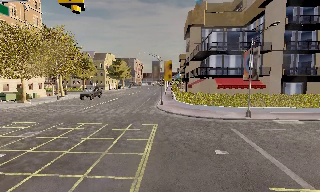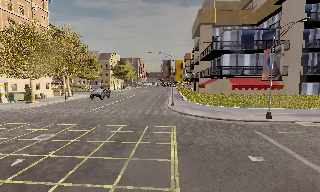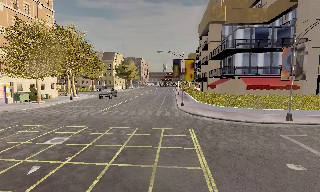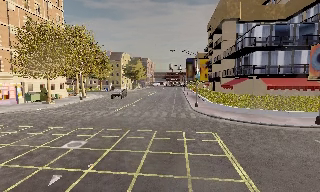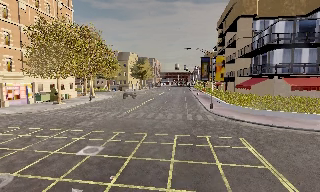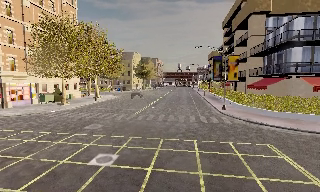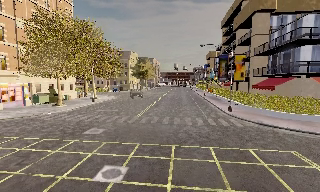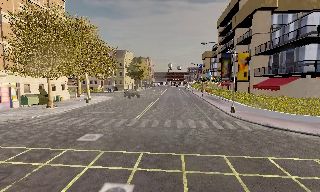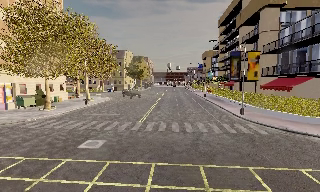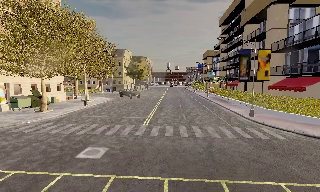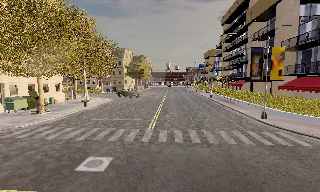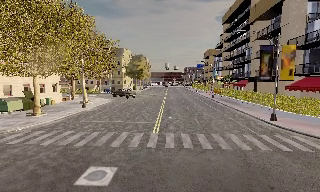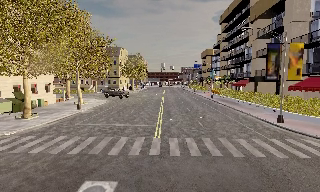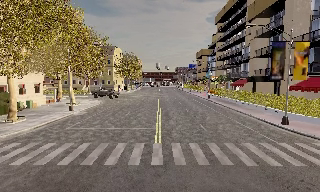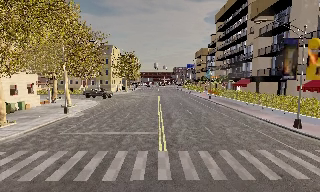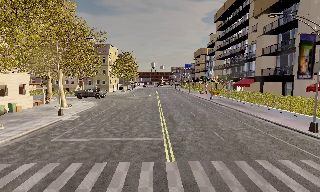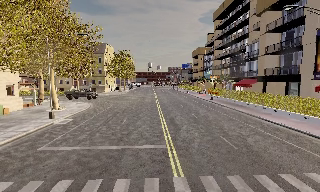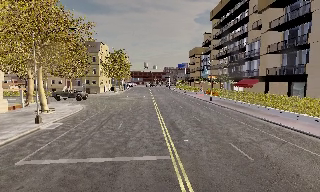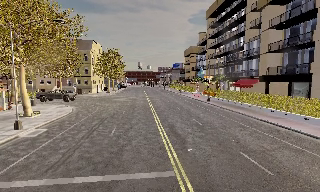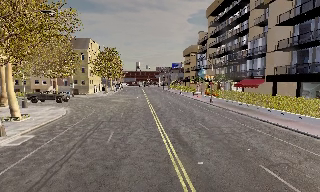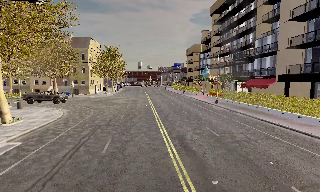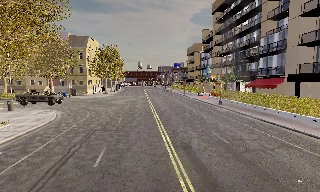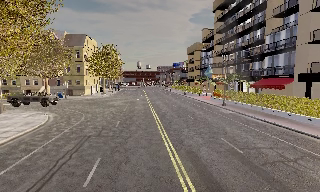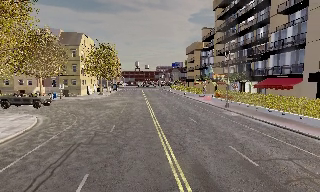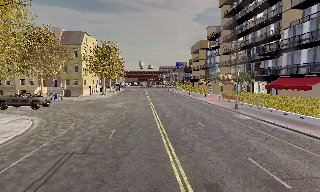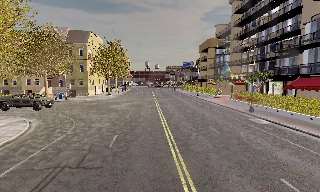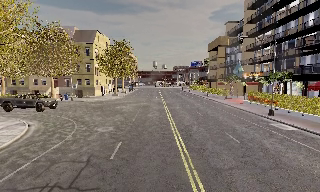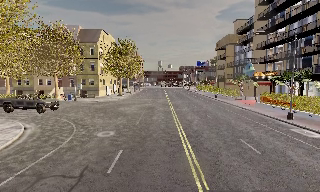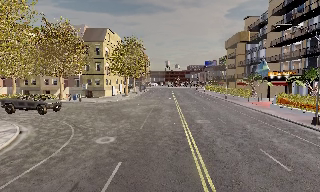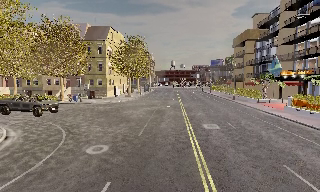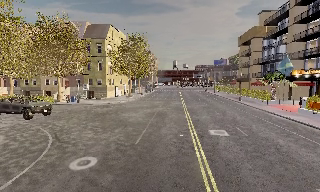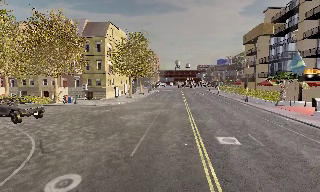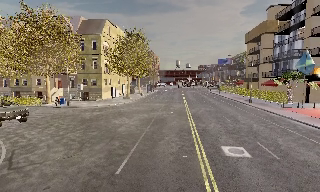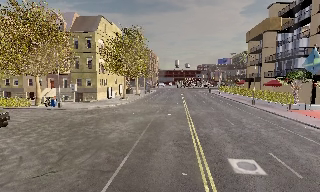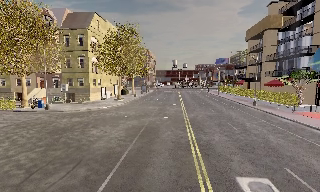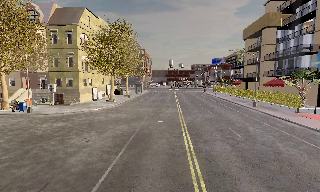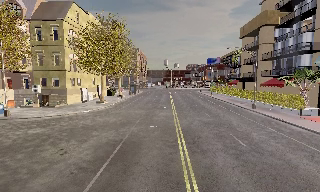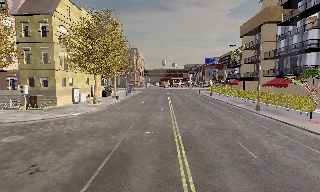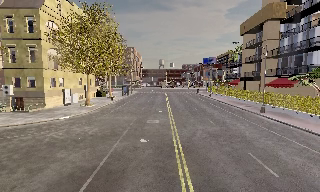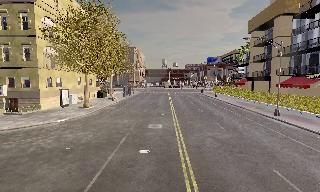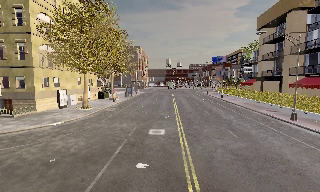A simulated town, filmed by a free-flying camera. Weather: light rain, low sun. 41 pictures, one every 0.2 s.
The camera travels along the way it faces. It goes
forward.
0.0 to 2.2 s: The camera travels forward and to its left, about 14 m, so what stands in front looms larger.
2.2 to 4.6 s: The camera pans to its right, which is clockwise from overhead, by about 10 degrees. It travels forward, about 15 m, so what stands in front looms larger.
4.6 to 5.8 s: The camera pans to its left, which is counterclockwise from overhead, by about 10 degrees. It travels forward, about 8 m, so what stands in front looms larger.
5.8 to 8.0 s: The camera travels forward, about 17 m, so what stands in front looms larger.
The film runs backward here.
